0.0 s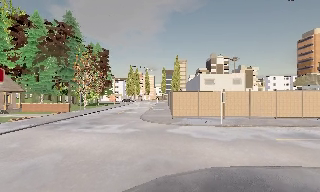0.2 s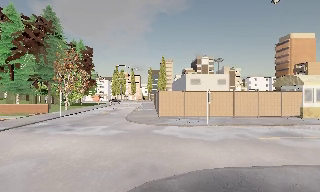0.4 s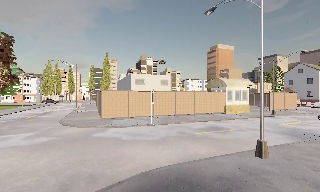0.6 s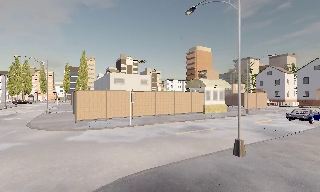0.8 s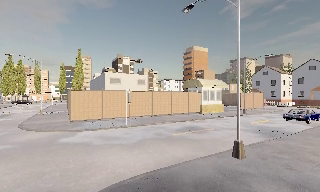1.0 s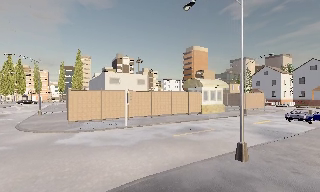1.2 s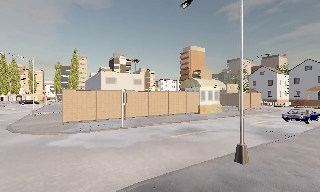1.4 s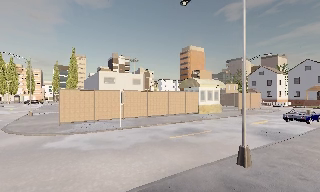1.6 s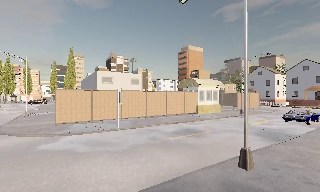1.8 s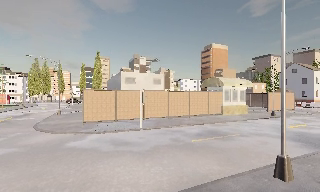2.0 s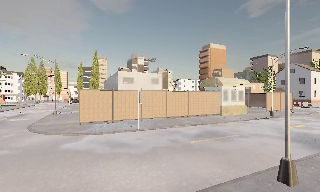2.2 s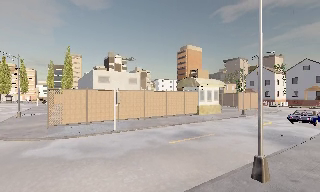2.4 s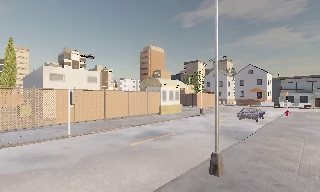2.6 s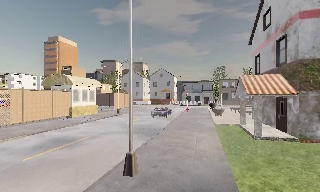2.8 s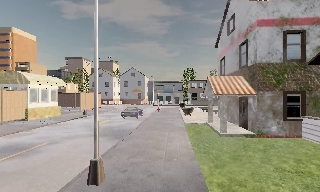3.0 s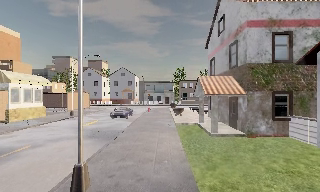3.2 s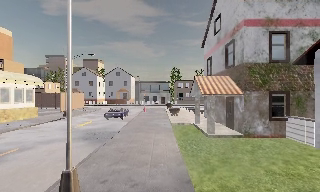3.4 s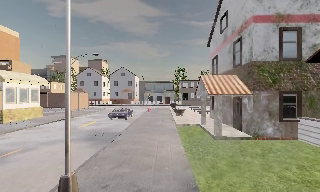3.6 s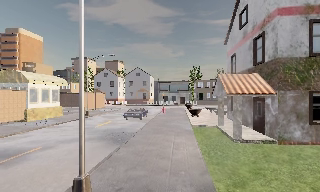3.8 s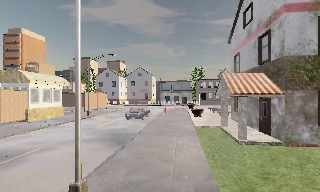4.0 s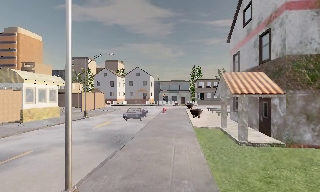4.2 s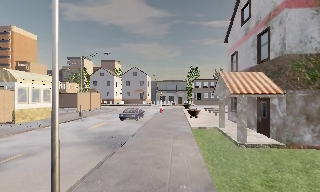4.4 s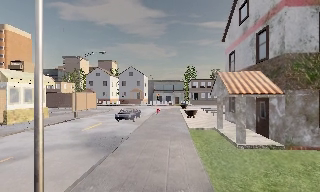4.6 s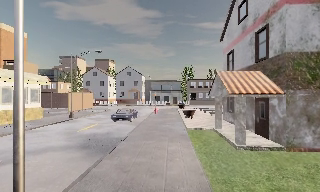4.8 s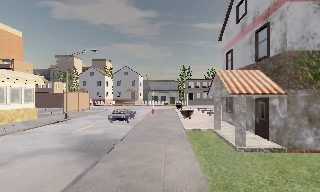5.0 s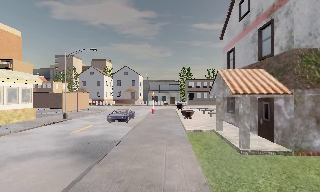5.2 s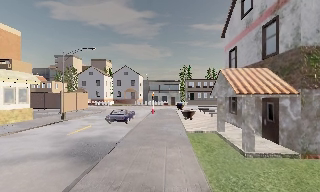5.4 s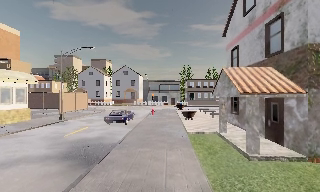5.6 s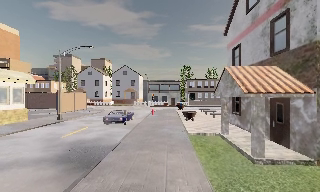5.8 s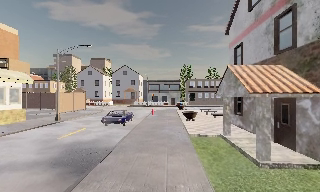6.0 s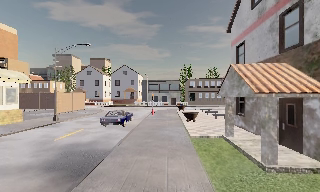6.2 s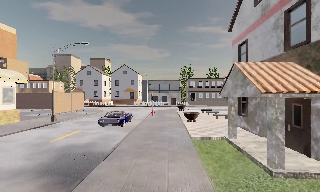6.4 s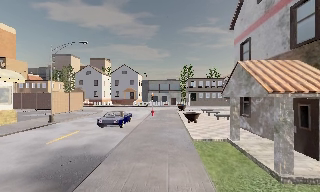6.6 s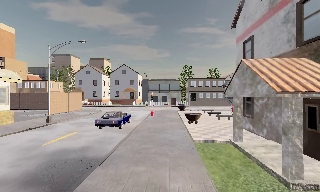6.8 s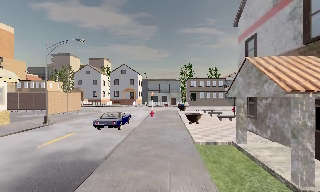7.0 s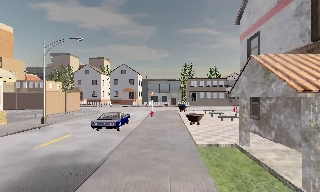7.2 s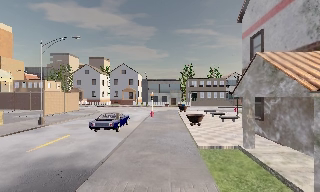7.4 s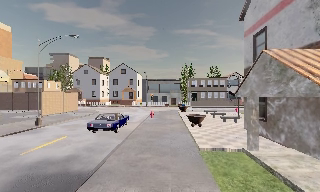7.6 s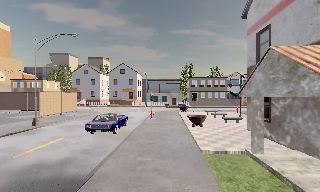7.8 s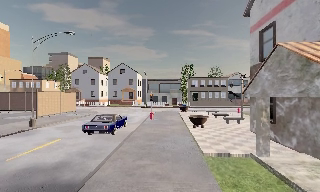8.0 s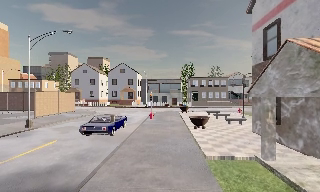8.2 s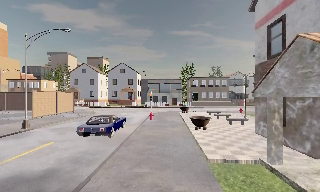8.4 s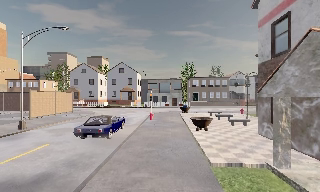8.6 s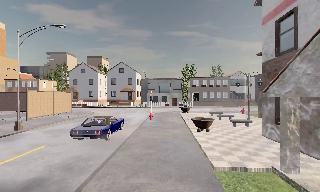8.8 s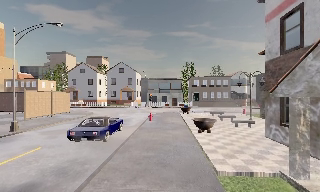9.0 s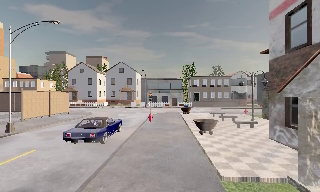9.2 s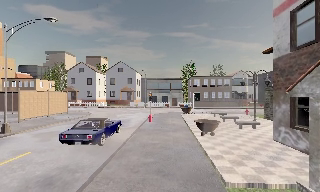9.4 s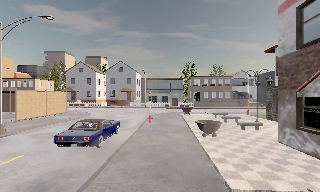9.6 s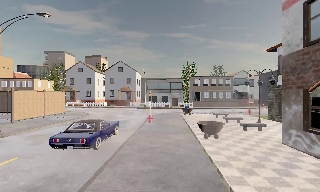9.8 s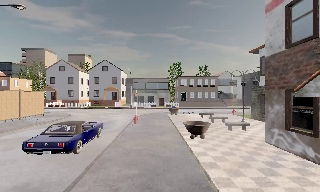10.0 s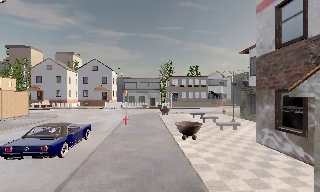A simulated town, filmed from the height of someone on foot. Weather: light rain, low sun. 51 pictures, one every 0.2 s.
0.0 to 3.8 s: The camera pans to its right, which is clockwise from overhead, by about 85 degrees. It travels forward, about 5 m.
3.8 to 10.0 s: The scene slides to the left, as the camera pans about 10 degrees to its right. It travels forward, about 10 m, so what stands in front looms larger.
The film runs forward here.
